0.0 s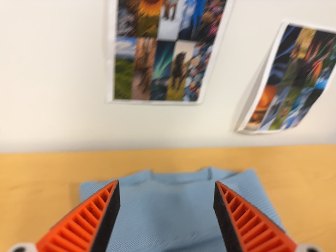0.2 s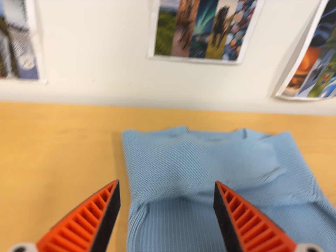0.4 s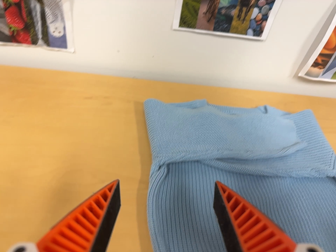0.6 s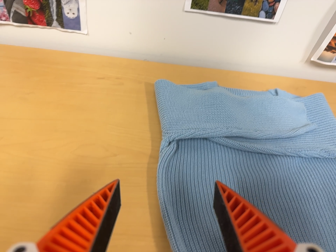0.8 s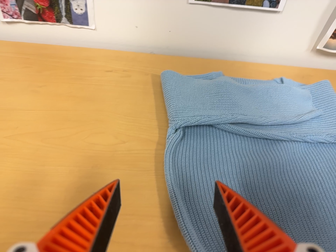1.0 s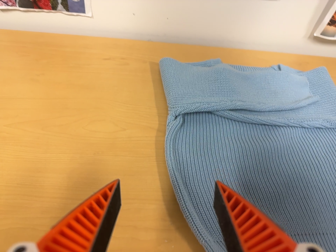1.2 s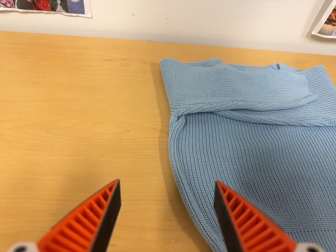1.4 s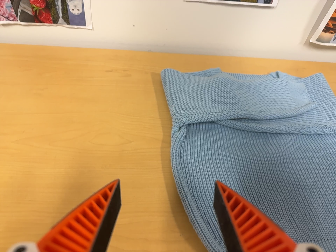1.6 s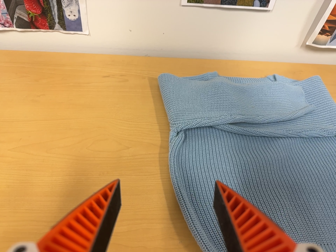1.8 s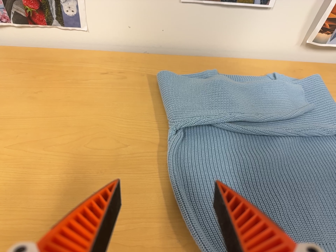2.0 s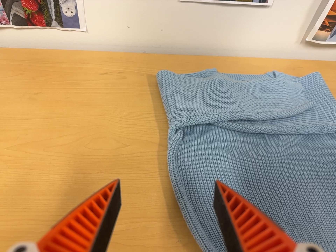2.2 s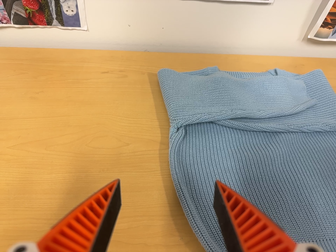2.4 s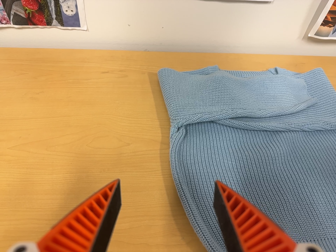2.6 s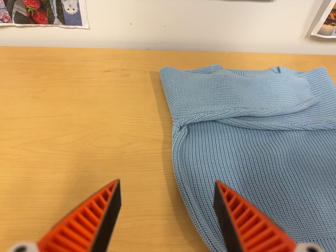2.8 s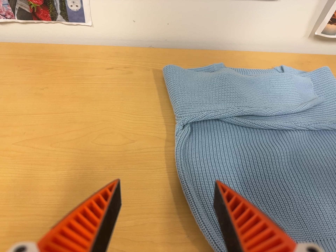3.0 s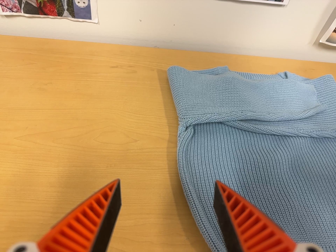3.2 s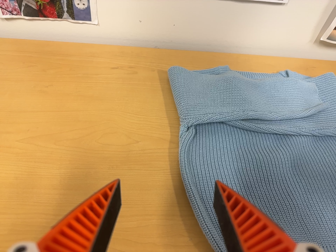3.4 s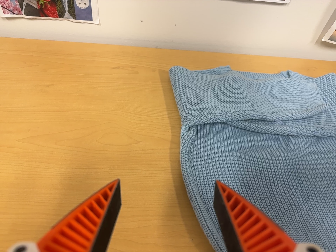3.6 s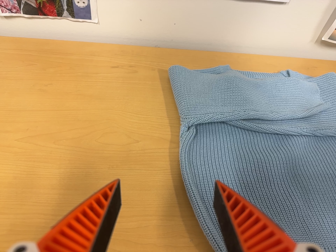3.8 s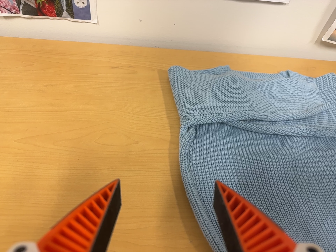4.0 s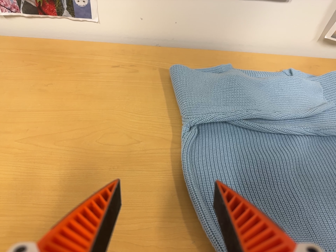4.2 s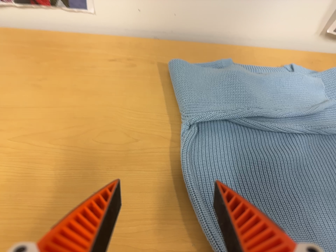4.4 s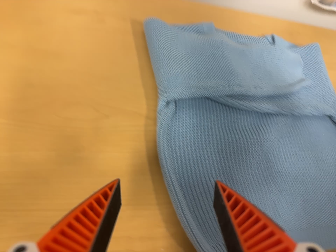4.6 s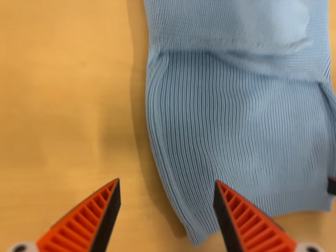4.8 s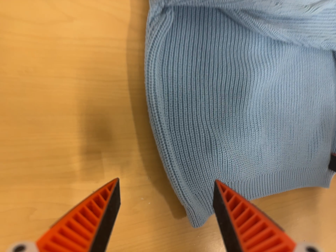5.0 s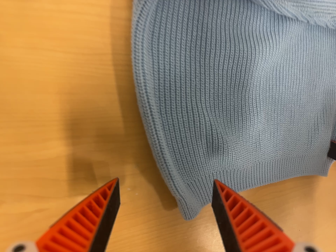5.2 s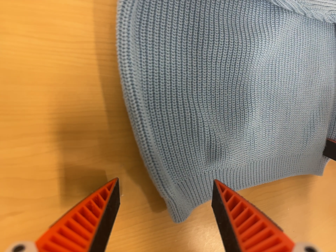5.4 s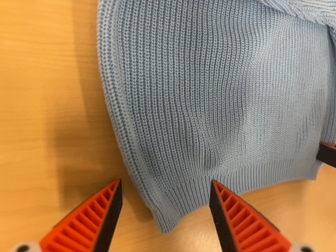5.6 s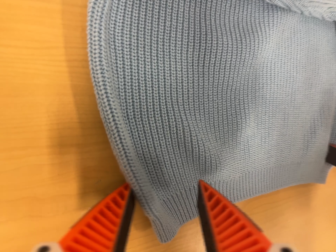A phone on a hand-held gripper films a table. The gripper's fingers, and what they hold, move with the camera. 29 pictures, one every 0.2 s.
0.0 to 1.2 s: The camera pans to its left by about 10 degrees. It travels toward the bottom of its view, about 18 cm, so close, fixed things drift upward. Its aim tips toward the bottom of its view by about 10 degrees, and the scene shifts upward.
1.2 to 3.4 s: The camera shifts only a little, or ends up much as it began.
3.4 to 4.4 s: The camera travels toward the top of its view and forward, about 8 cm. Its aim tips toward the bottom of its view by about 15 degrees.
4.4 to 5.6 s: The scene slides to the left, as the camera pans about 15 degrees to its right. It travels forward and toward the top of its view, about 16 cm. Its aim tips toward the bottom of its view by about 30 degrees, and the scene shifts upward.
The film runs forward here.
